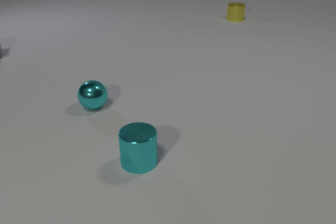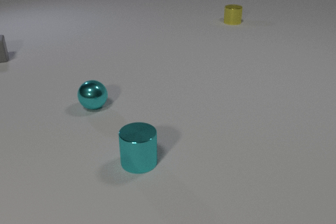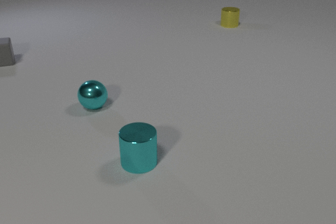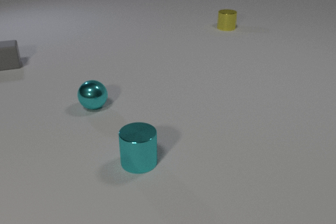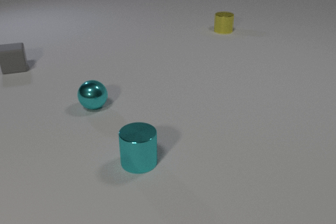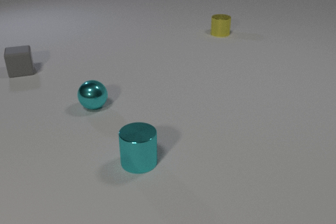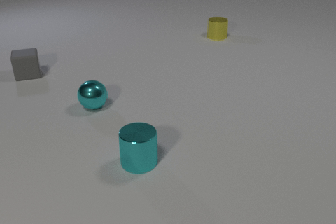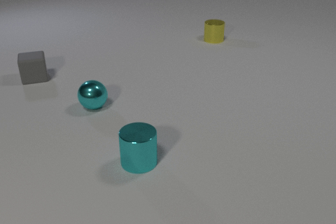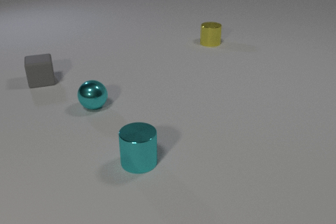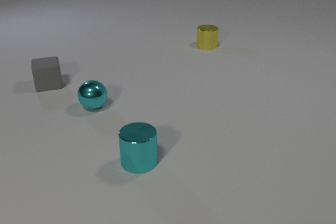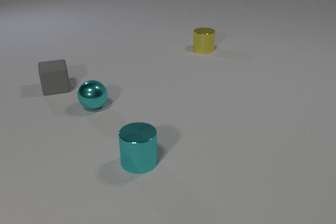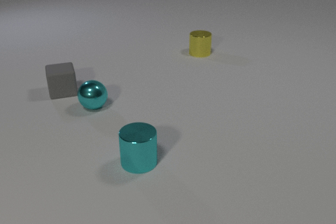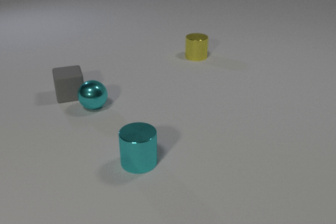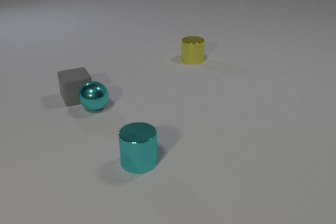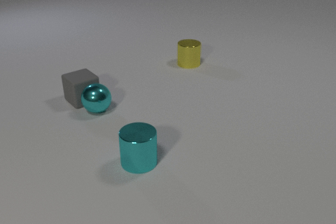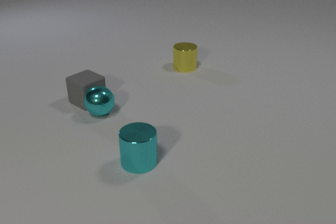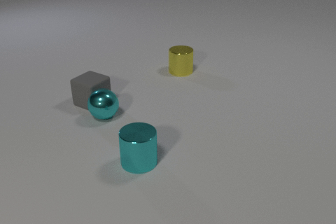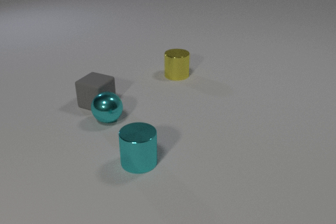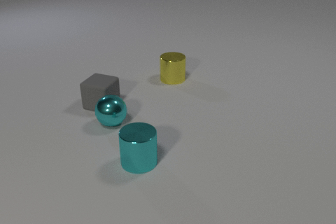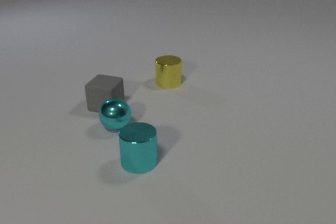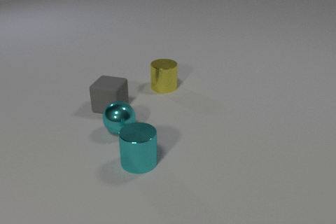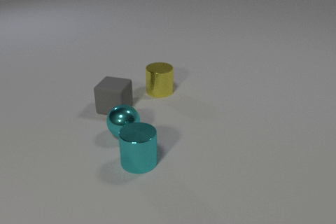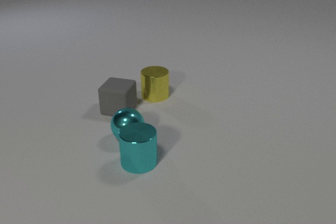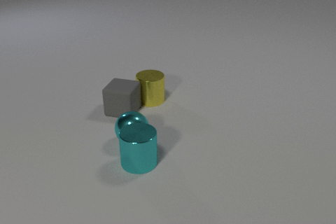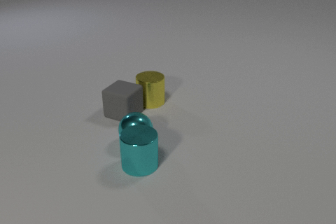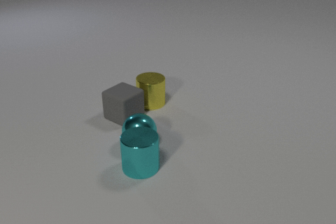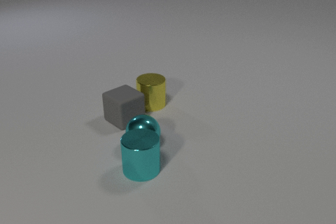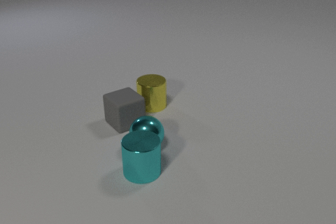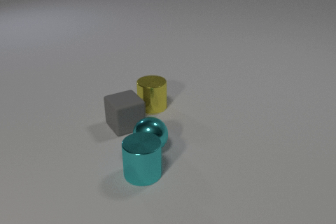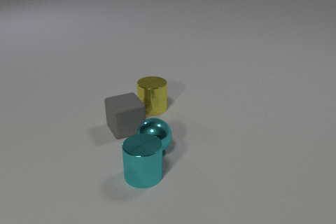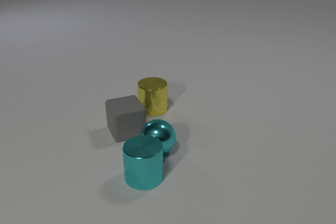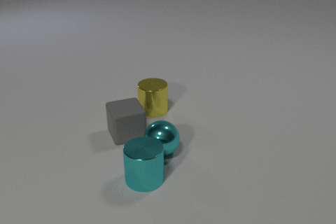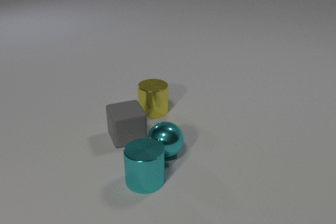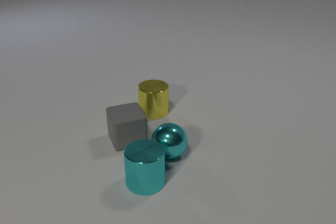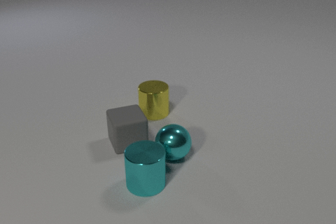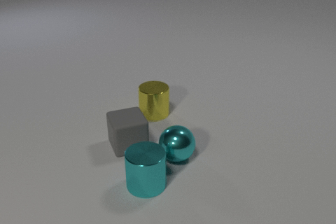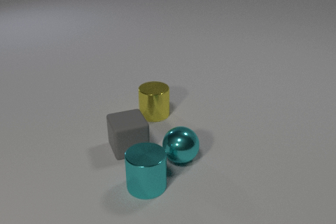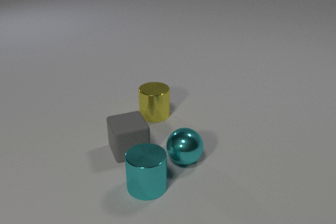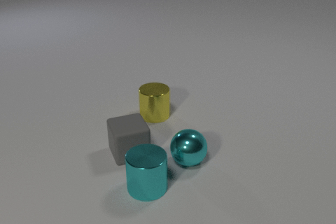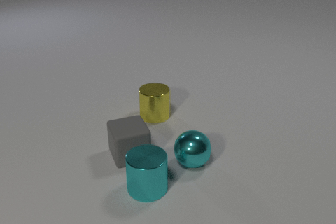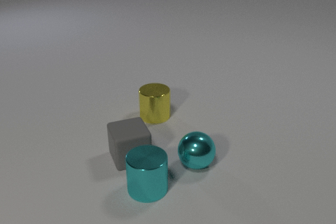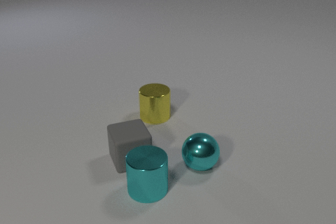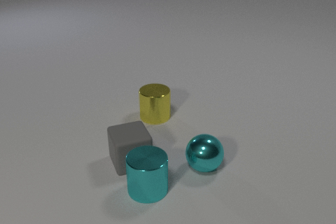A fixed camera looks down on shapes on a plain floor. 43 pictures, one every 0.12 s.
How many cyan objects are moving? 2.
How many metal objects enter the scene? 0.
What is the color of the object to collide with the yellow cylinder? gray.
0.00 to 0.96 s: The gray rubber cube slides toward the camera and to the right. The yellow metal cylinder slides toward the camera.
0.96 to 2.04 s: The gray rubber cube slides toward the camera and to the right, spins counterclockwise seen from above by about 45 degrees, its near face sliding to the right. The cyan metal sphere rolls toward the camera and to the right. The yellow metal cylinder slides toward the camera. The gray rubber cube and the cyan metal sphere collide.
2.04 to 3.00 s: The gray rubber cube slides toward the camera and to the right. The cyan metal sphere rolls toward the camera and to the right. The cyan metal cylinder slides toward the camera. The yellow metal cylinder slides toward the camera and to the left. The cyan metal sphere and the cyan metal cylinder collide. The gray rubber cube and the yellow metal cylinder collide.
3.00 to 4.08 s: The gray rubber cube slides toward the camera, spins clockwise seen from above by about 30 degrees, its near face sliding to the left. The cyan metal sphere rolls to the right and toward the camera. The cyan metal cylinder slides toward the camera. The yellow metal cylinder slides toward the camera.
4.08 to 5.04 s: The gray rubber cube slides toward the camera. The cyan metal sphere rolls to the right and toward the camera. The cyan metal cylinder slides toward the camera. The yellow metal cylinder slides toward the camera.
